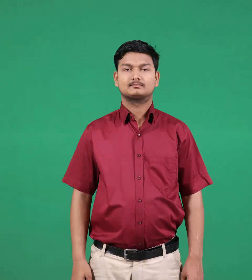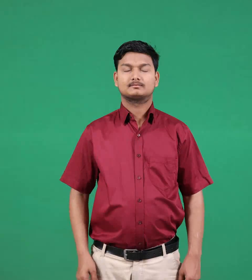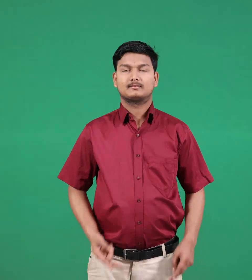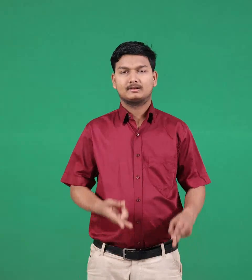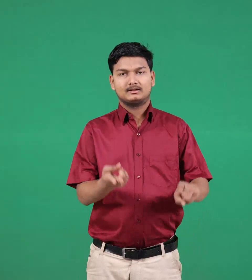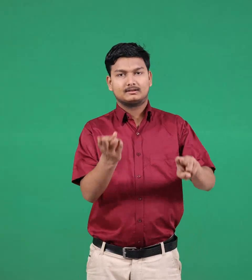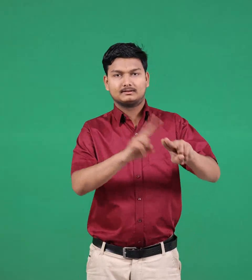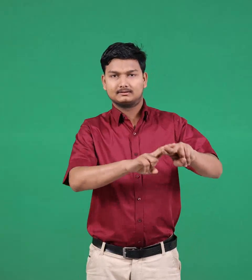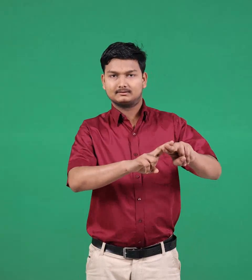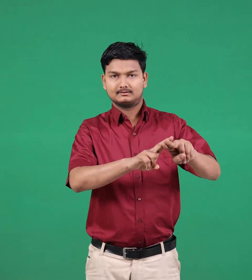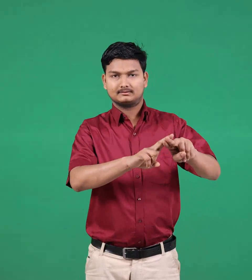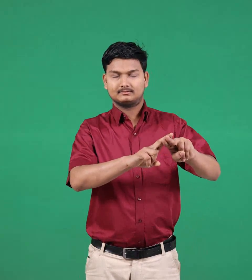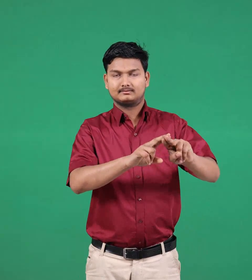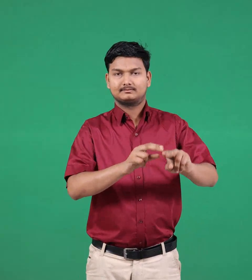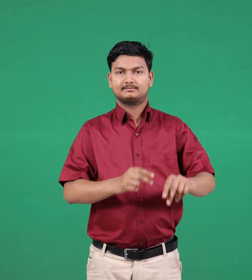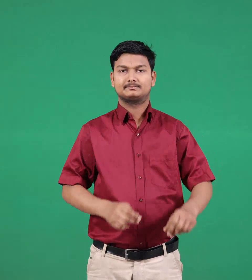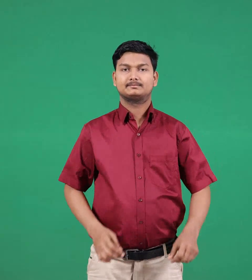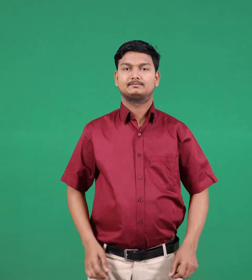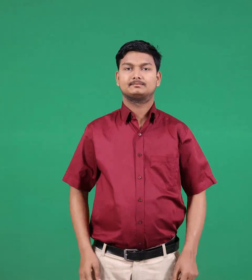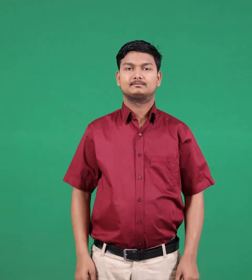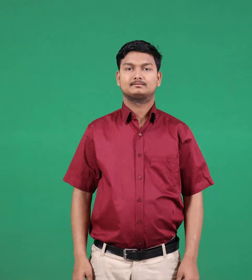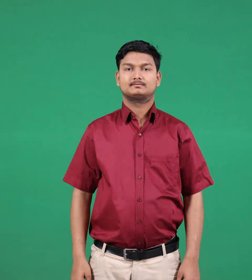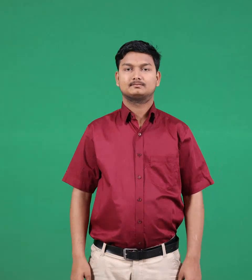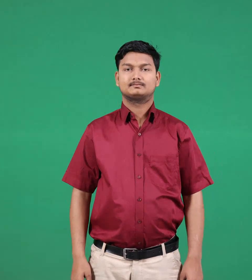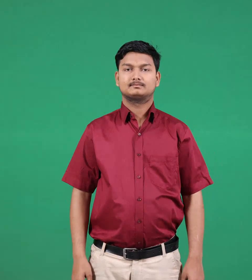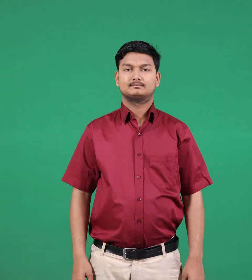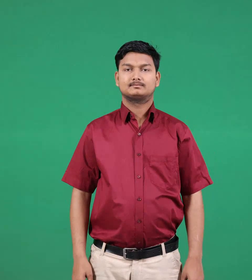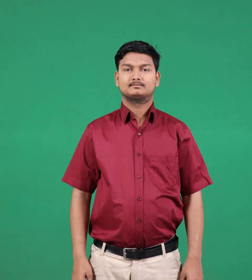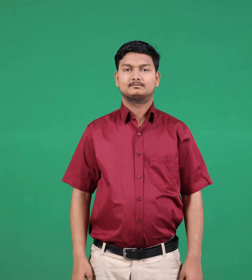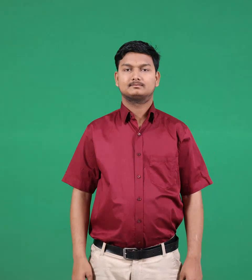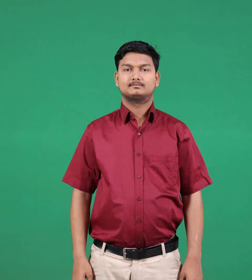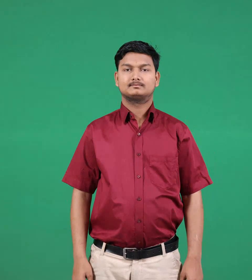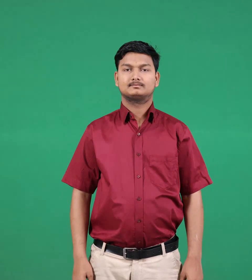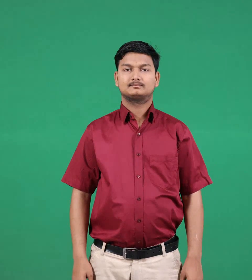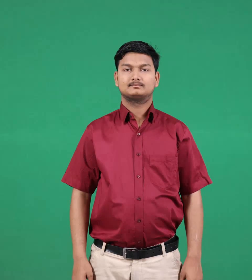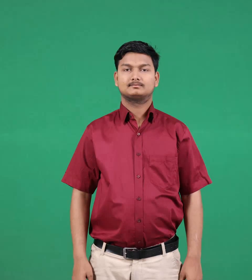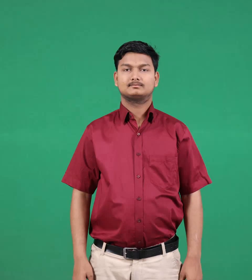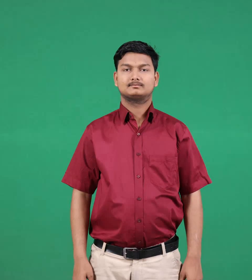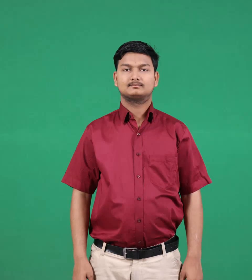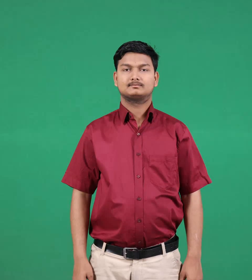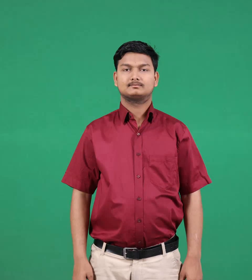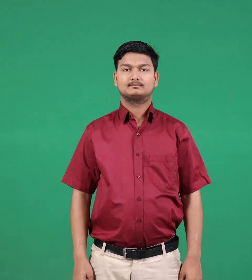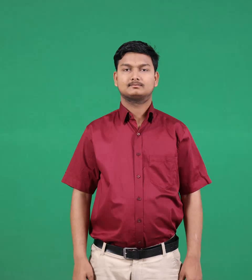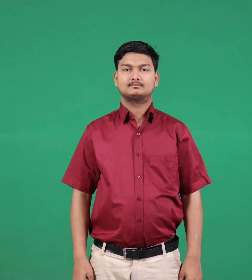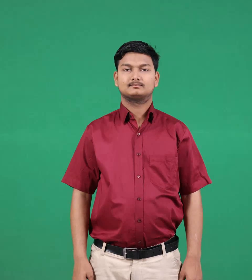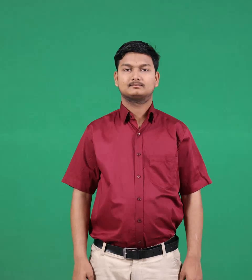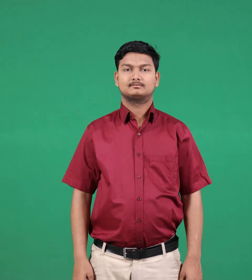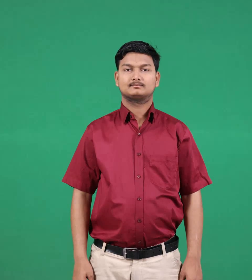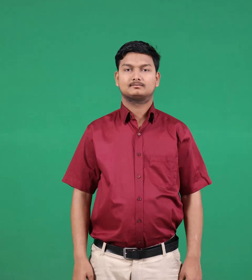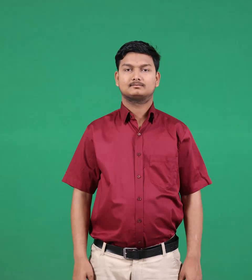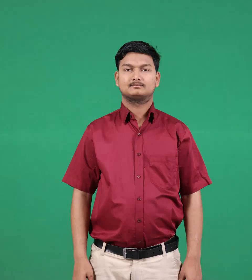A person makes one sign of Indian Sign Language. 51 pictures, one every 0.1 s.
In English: ban
